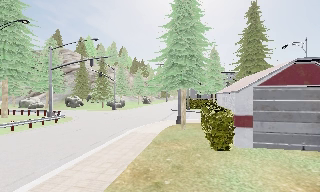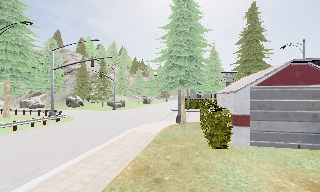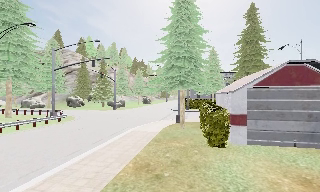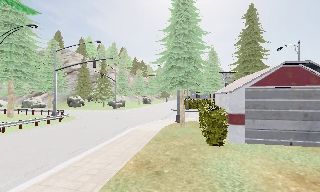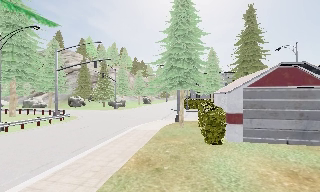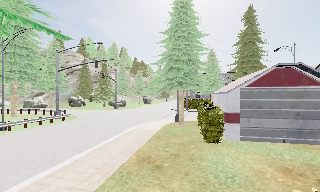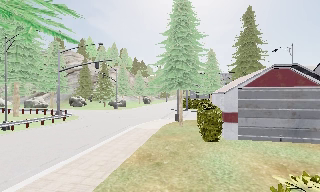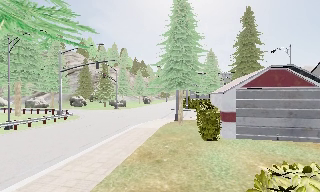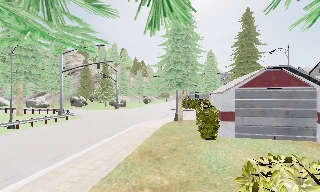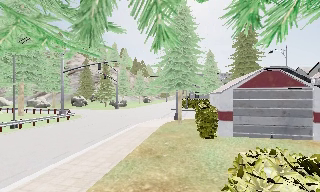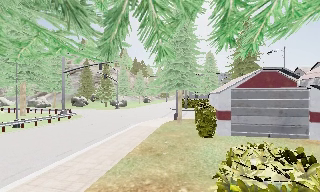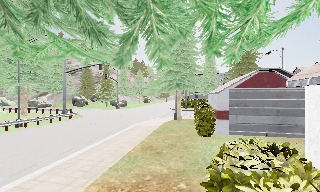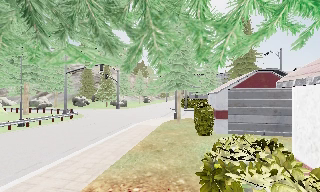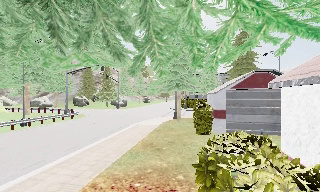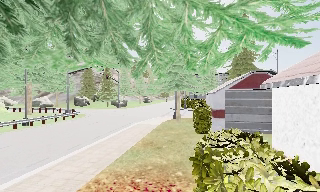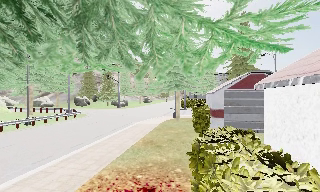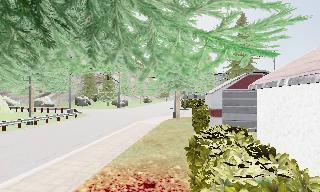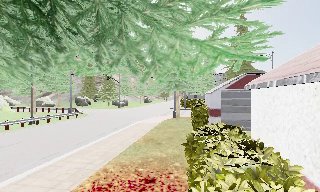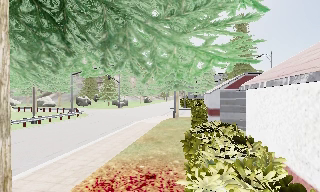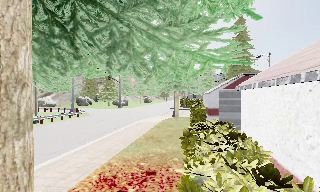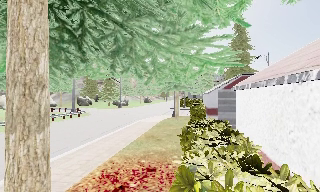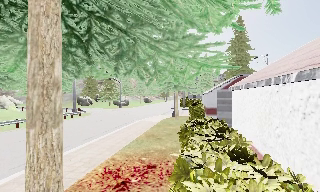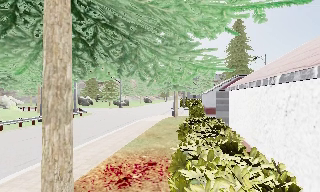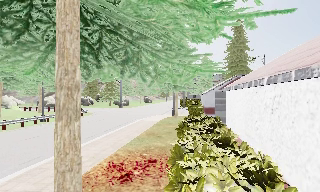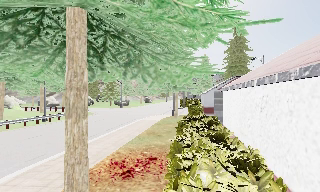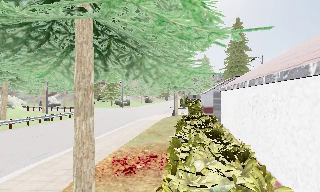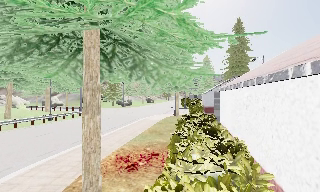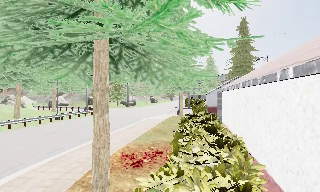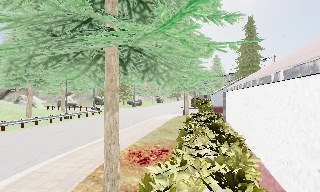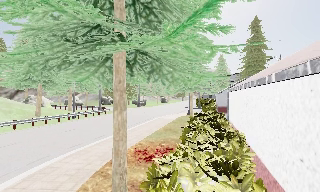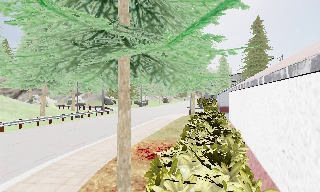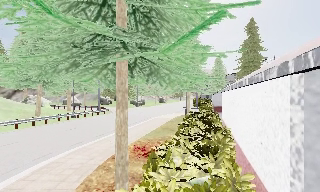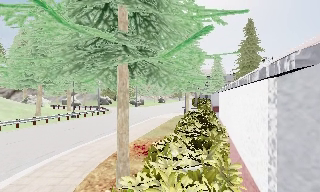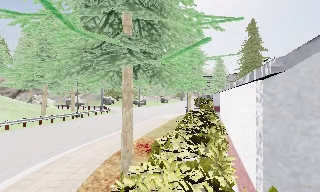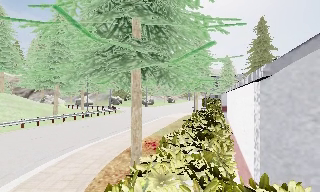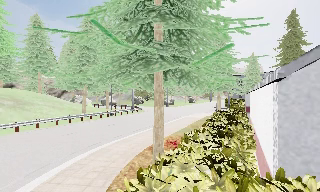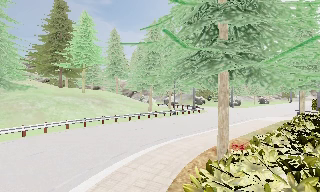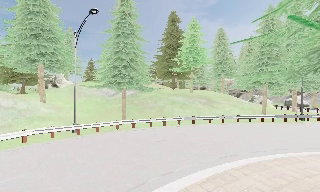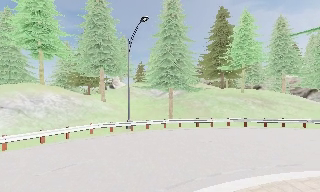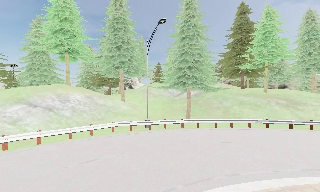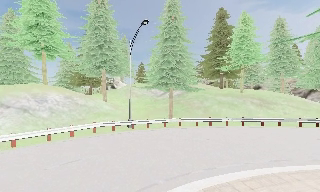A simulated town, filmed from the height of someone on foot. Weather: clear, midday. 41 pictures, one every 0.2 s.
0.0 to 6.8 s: The camera travels backward, about 8 m, so what stands in front gets smaller.
6.8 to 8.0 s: The scene slides to the right, as the camera pans about 80 degrees to its left. It travels backward, about 1.5 m.
The film runs backward here.
